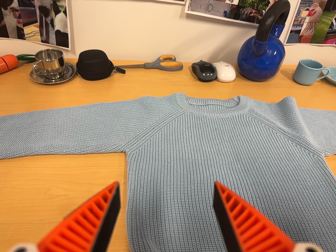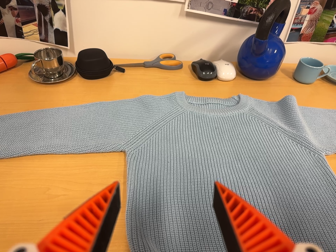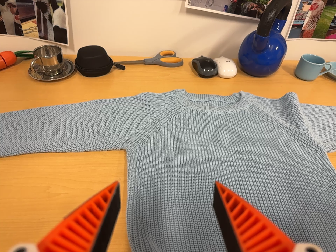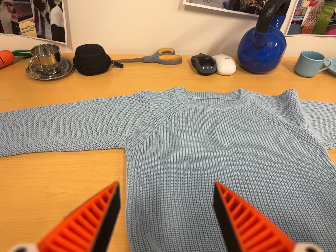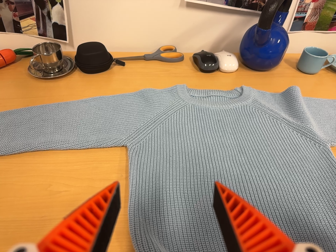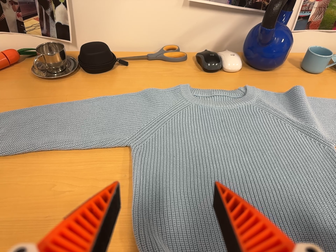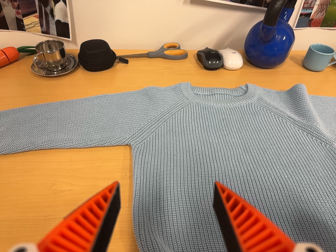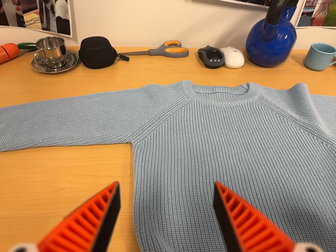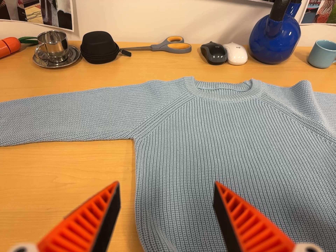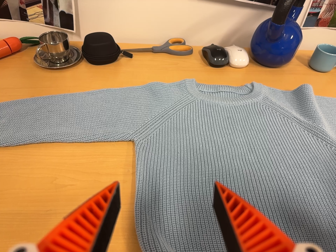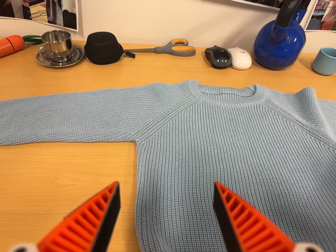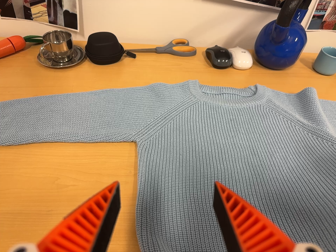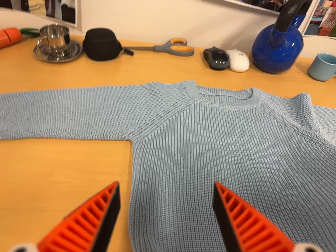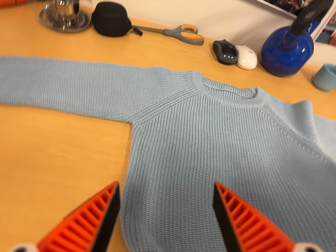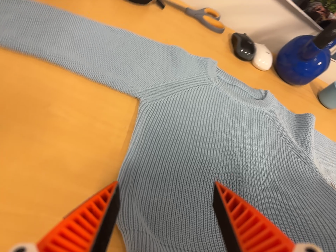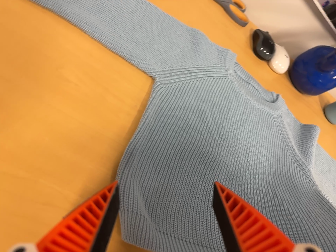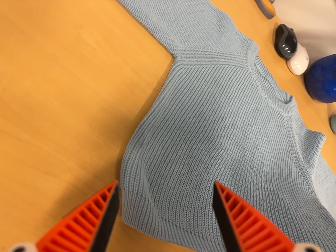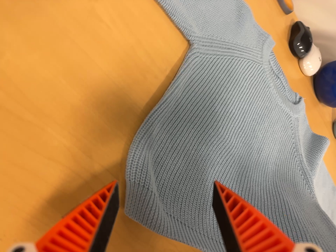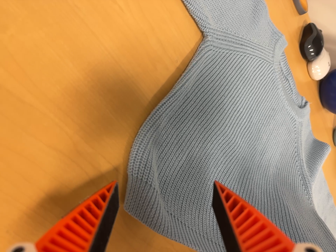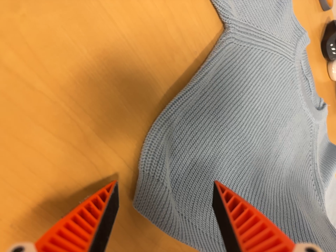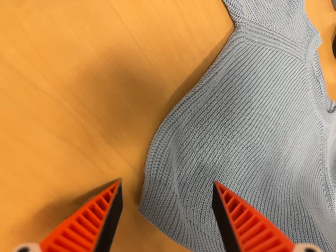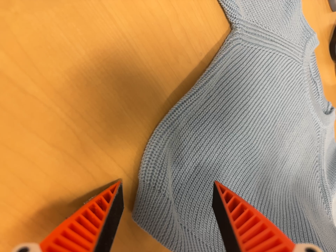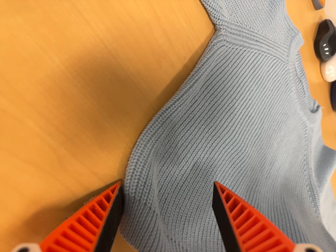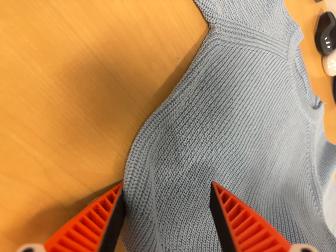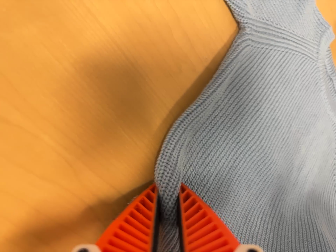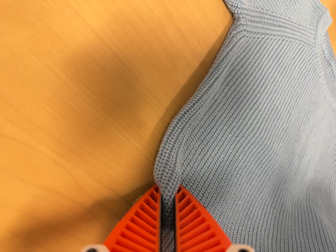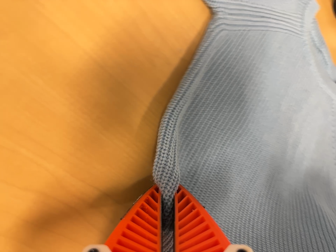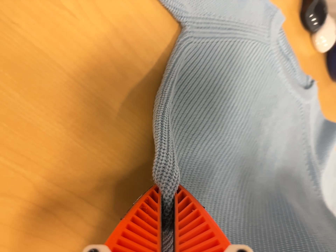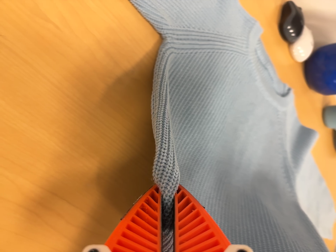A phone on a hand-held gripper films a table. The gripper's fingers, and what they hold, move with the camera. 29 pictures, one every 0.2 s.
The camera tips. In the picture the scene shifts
upward.
0.0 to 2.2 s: The camera shifts only a little, or ends up much as it began.
2.2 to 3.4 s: The camera pans to its right by about 15 degrees. It travels to its left and forward, about 16 cm. Its aim tips toward the bottom of its view by about 20 degrees, and the scene shifts upward. It rolls about its line of sight by about 50 degrees, and the scene rotates clockwise.
3.4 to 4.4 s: The camera travels forward, about 7 cm, so what stands in front looms larger.
4.4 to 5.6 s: The camera travels to its right, about 6 cm, so close, fixed things drift to the left. It rolls about its line of sight by about 10 degrees, and the scene rotates counterclockwise.
The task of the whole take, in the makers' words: fold up.
The film runs forward here.
